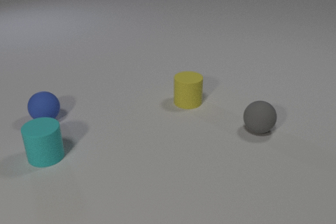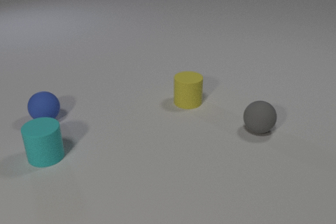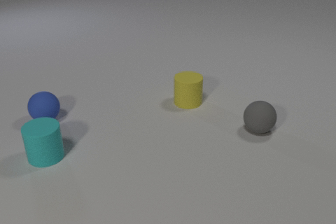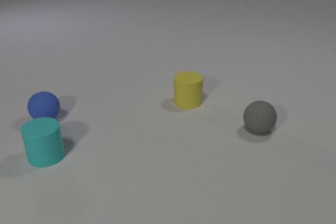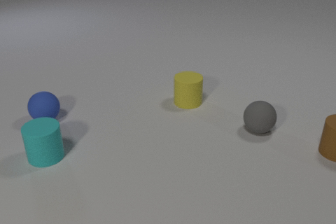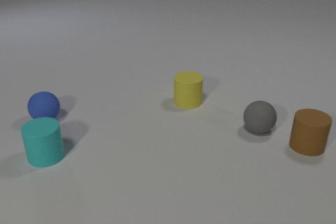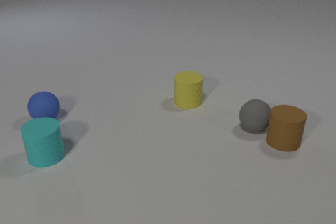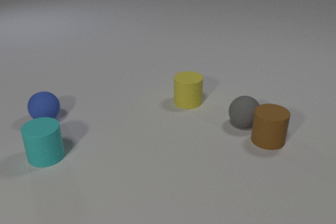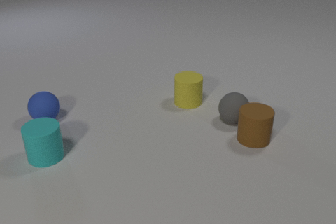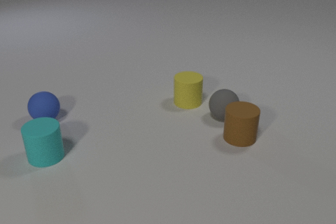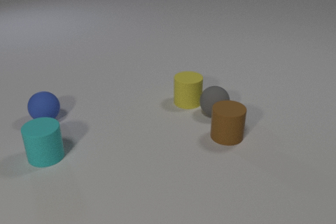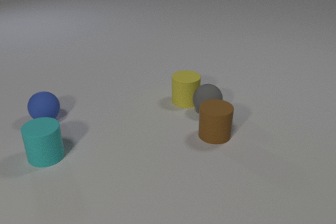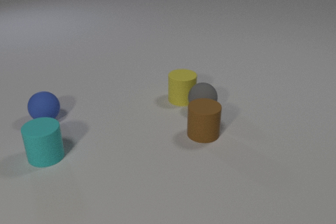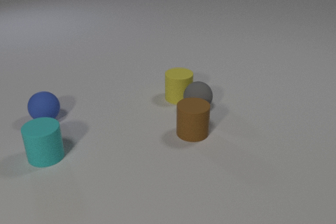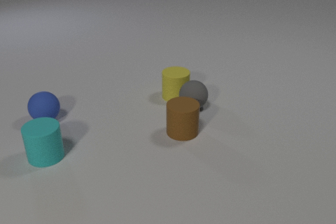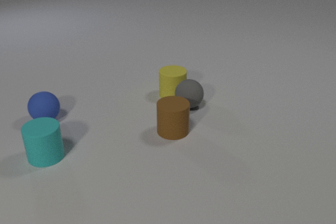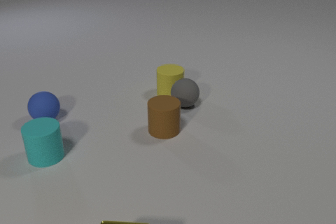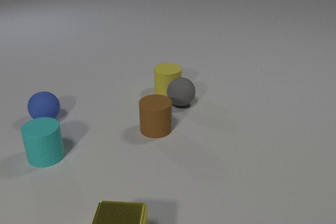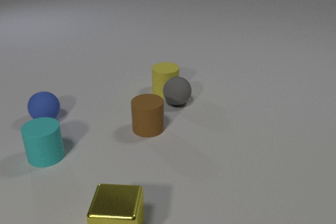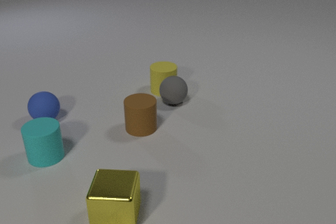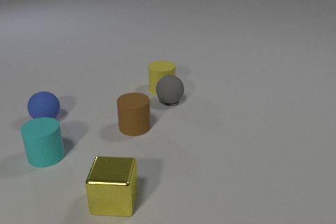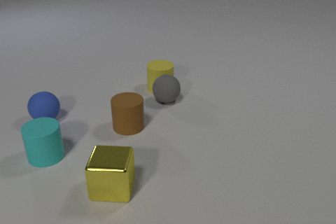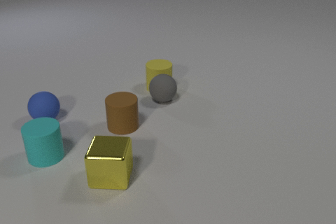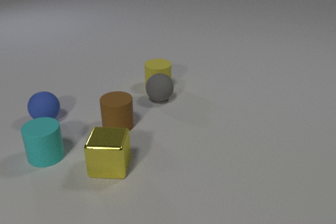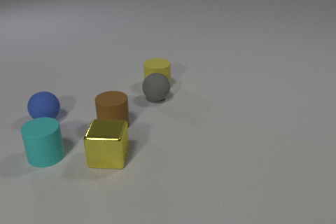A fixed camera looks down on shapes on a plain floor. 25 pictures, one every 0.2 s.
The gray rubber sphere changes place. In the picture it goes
to the left.
The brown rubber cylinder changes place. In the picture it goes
to the left.
0.0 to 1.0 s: The brown rubber cylinder comes in at the right edge, slides to the left.
1.0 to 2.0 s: The brown rubber cylinder slides to the left. The gray rubber sphere rolls to the left and away from the camera. The brown rubber cylinder and the gray rubber sphere collide.
2.0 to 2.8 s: The brown rubber cylinder slides to the left. The gray rubber sphere rolls to the left and away from the camera. The yellow rubber cylinder slides to the left and away from the camera. The gray rubber sphere and the yellow rubber cylinder collide.
2.8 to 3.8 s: The brown rubber cylinder slides to the left. The gray rubber sphere rolls to the left and away from the camera. The yellow metal cube comes in at the bottom edge, slides away from the camera. The yellow rubber cylinder slides away from the camera and to the left.
3.8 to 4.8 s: The brown rubber cylinder slides to the left. The gray rubber sphere rolls to the left and away from the camera. The yellow metal cube slides away from the camera. The yellow rubber cylinder slides away from the camera and to the left.
Are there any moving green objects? no.
What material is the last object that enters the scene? metal.
How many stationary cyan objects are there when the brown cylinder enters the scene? 1.
